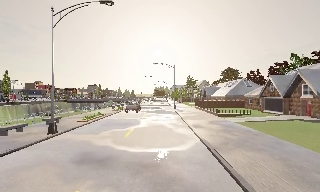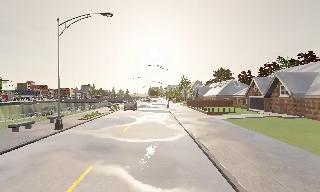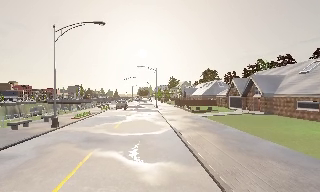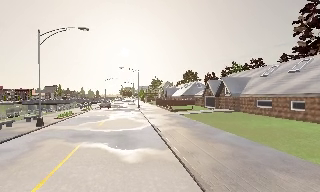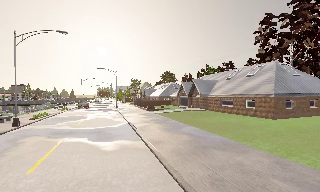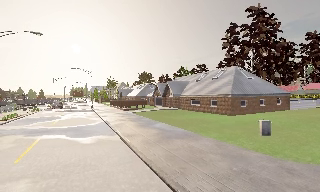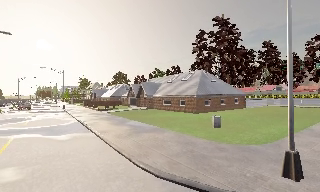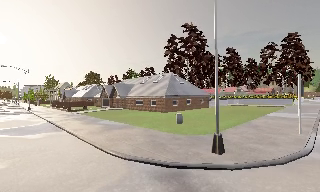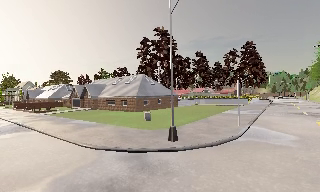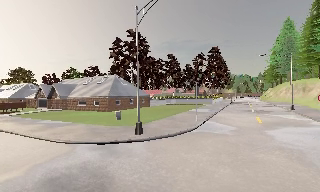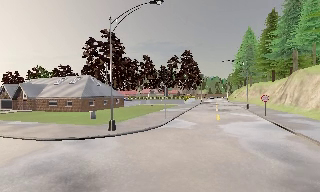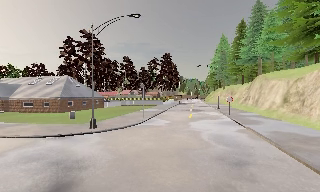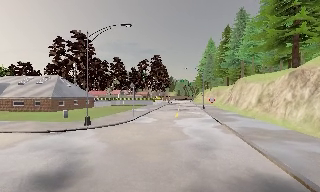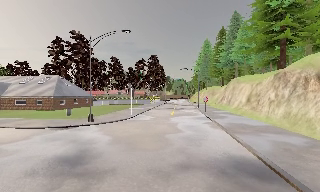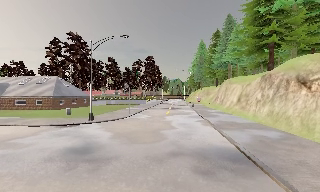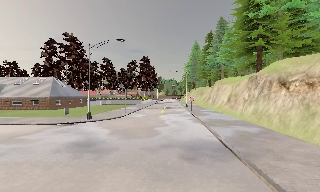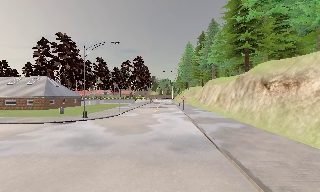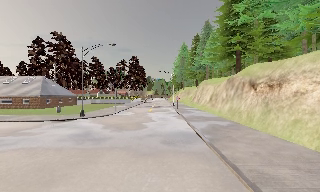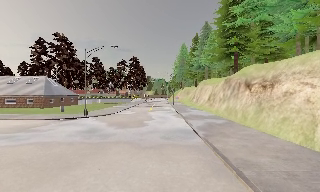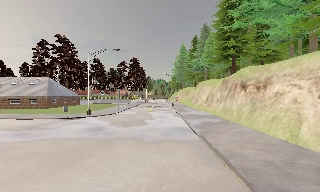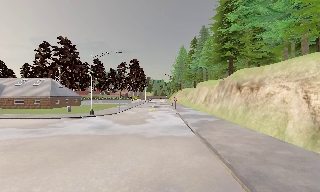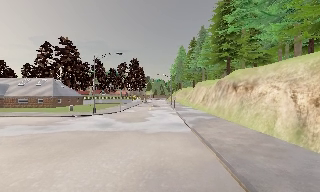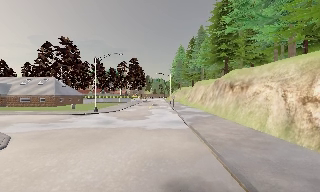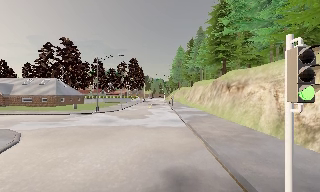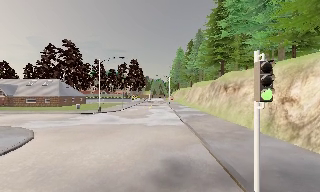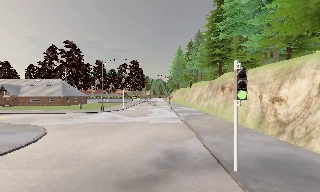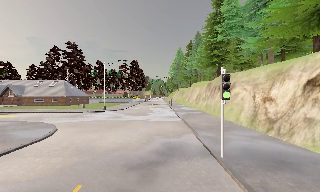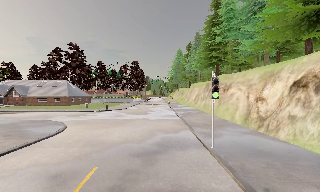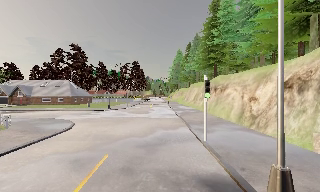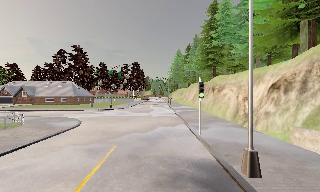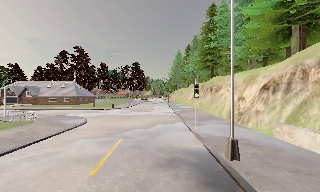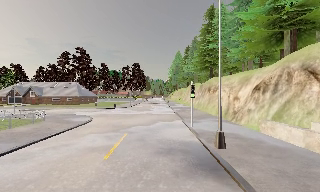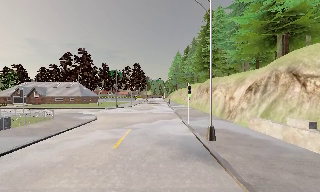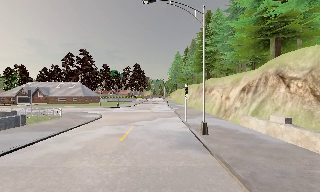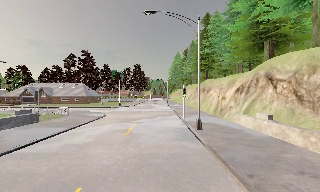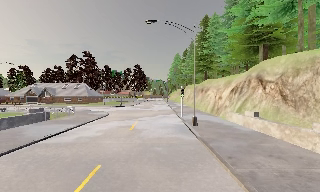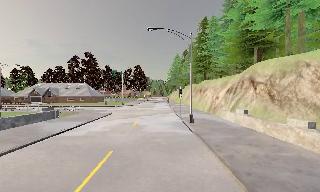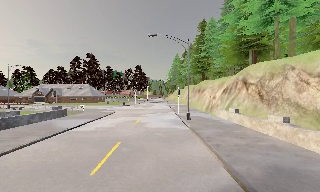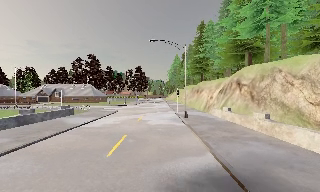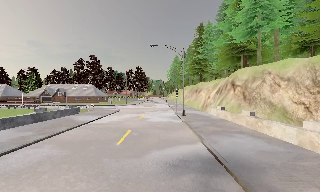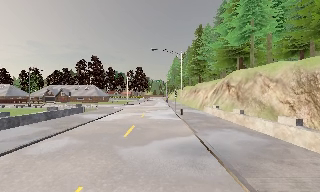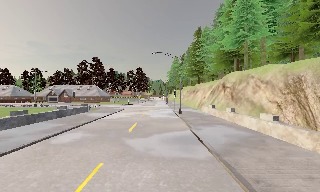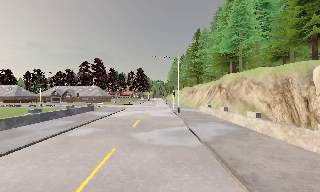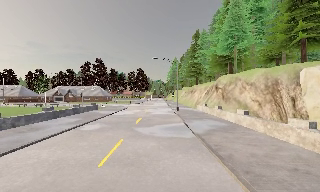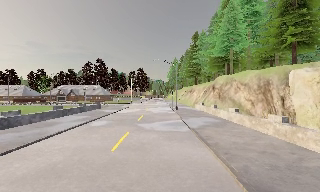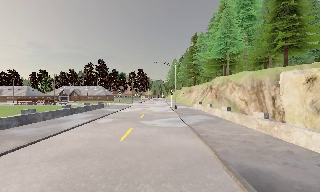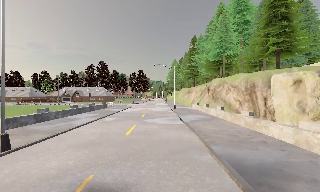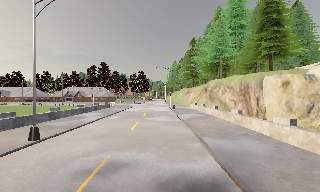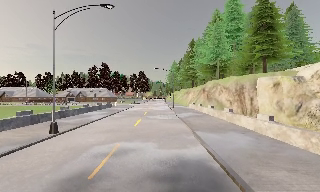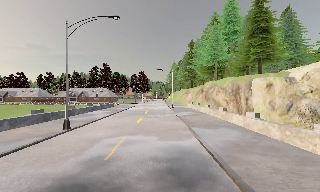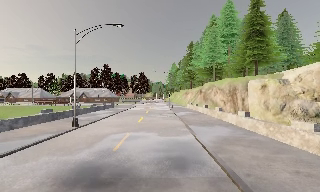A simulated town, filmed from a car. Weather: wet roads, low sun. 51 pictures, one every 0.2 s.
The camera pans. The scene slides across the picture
to the left.
The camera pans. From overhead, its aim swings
clockwise.
0.0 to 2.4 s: The camera swings to its right by about 80 degrees, and the scene slides to the left. It travels backward, about 18 m.
2.4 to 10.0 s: The camera travels backward, about 45 m, so what stands in front gets smaller.
The film runs backward here.
